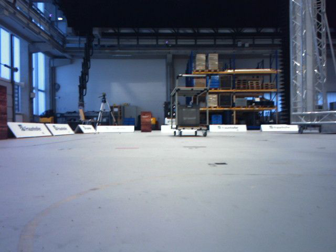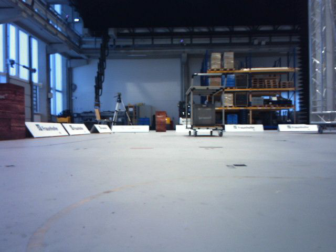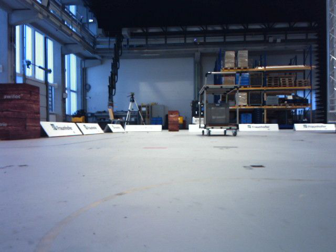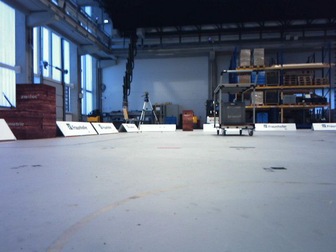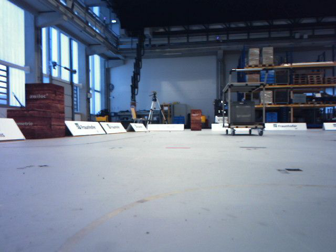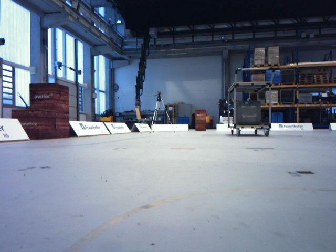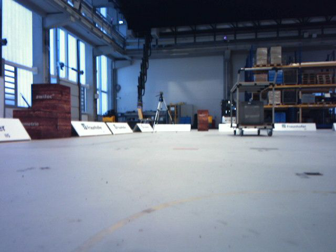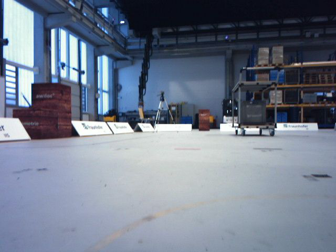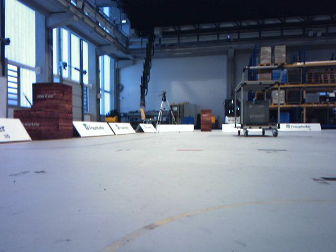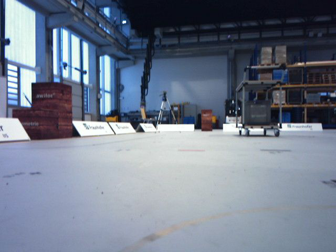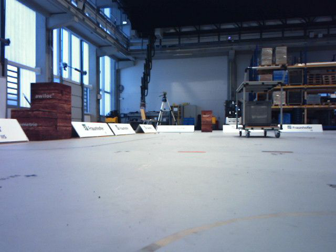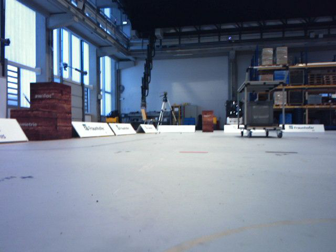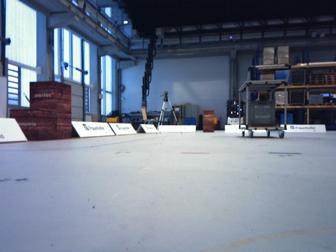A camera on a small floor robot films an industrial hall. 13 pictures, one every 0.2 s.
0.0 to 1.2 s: The scene slides to the right, as the camera pans about 10 degrees to its left. It travels forward, about 0.2 m, so what stands in front looms larger.
1.2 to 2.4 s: The camera travels forward, about 0.3 m, so what stands in front looms larger.
The film runs forward here.
